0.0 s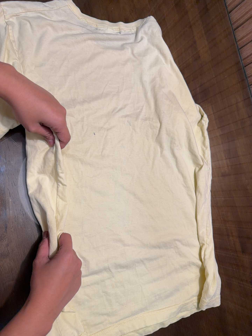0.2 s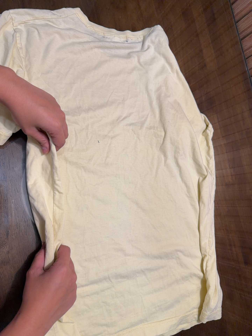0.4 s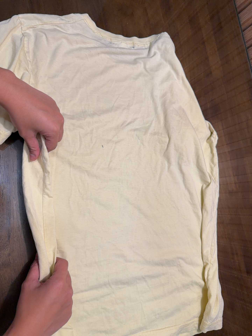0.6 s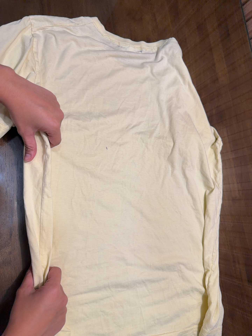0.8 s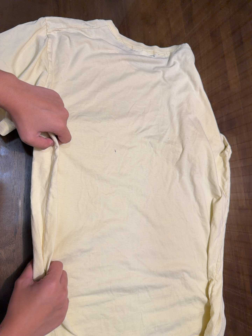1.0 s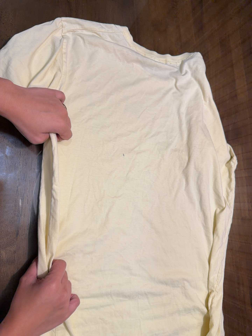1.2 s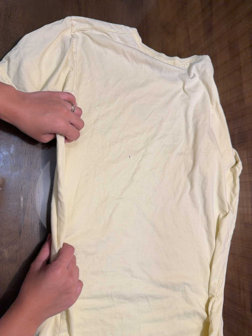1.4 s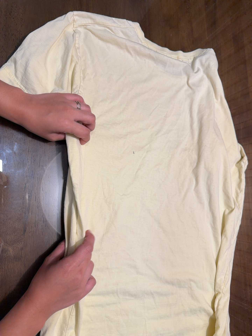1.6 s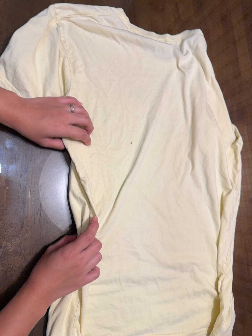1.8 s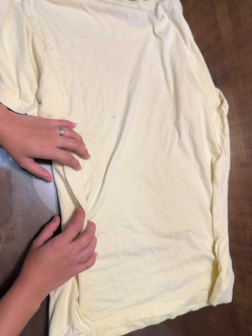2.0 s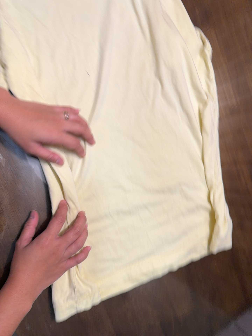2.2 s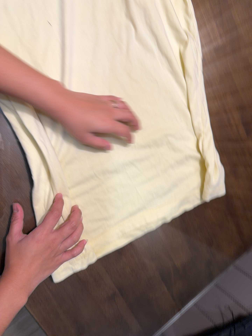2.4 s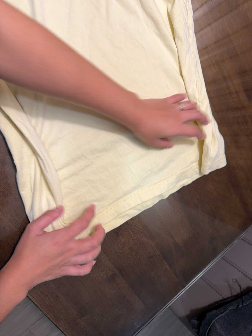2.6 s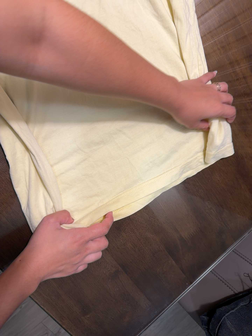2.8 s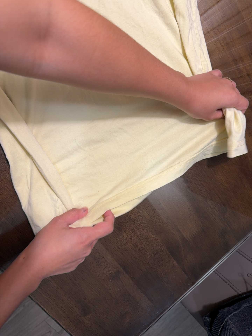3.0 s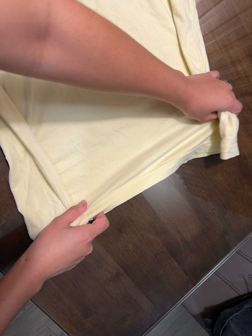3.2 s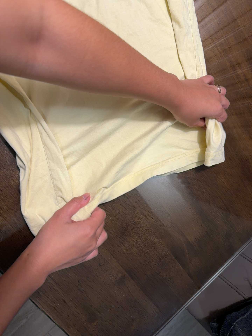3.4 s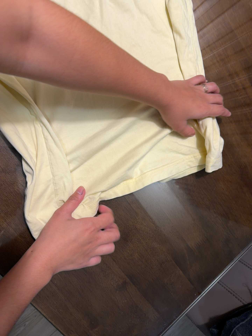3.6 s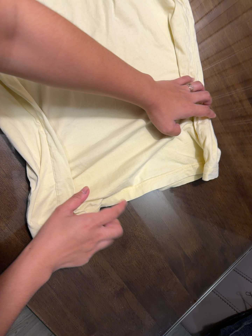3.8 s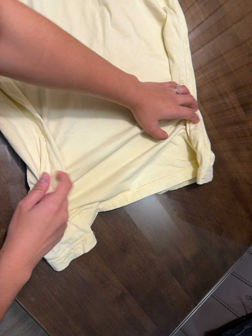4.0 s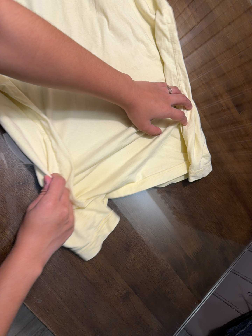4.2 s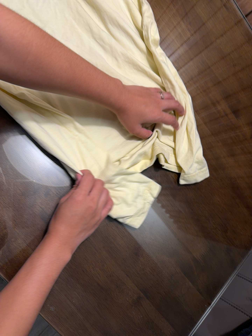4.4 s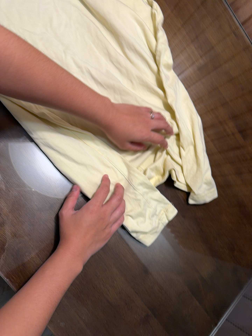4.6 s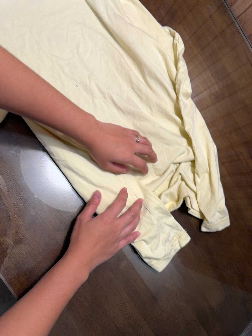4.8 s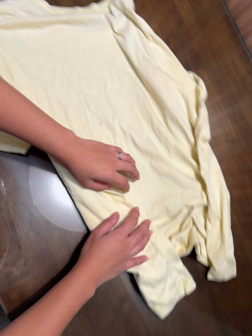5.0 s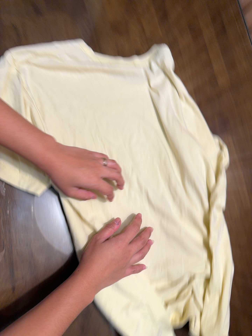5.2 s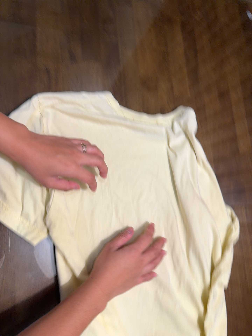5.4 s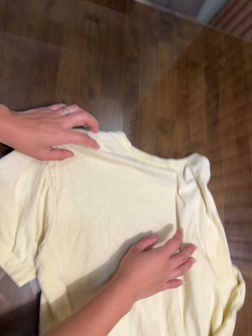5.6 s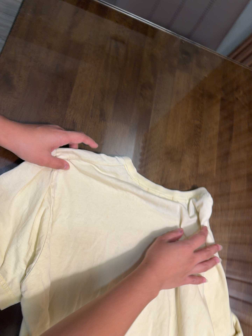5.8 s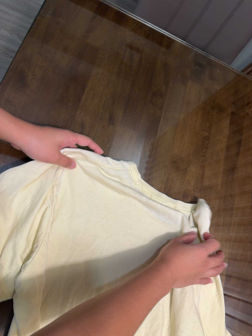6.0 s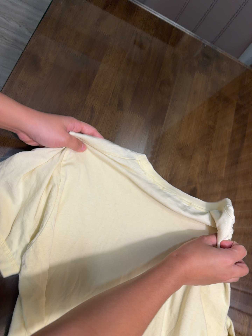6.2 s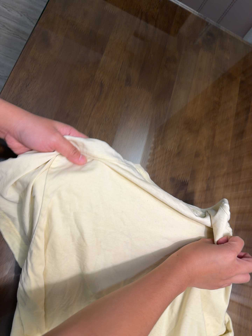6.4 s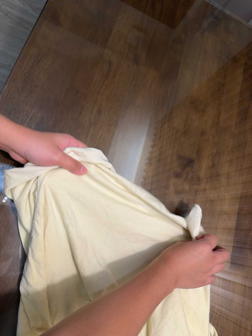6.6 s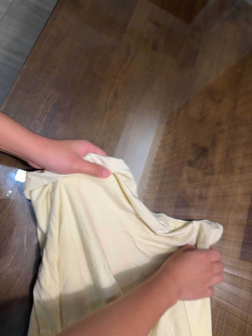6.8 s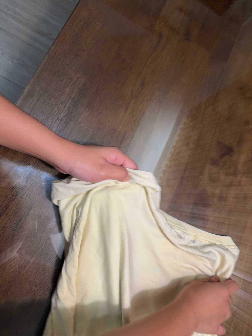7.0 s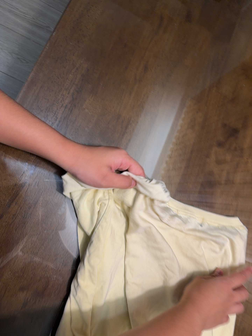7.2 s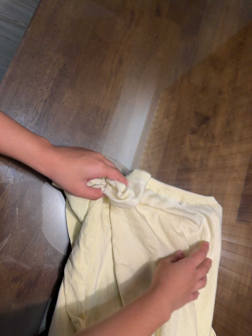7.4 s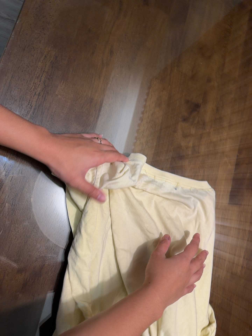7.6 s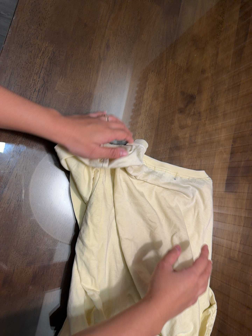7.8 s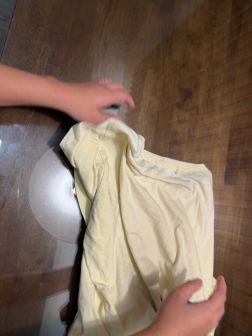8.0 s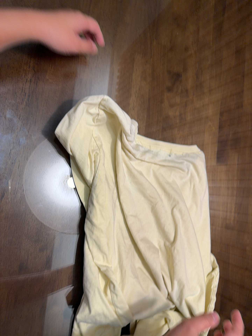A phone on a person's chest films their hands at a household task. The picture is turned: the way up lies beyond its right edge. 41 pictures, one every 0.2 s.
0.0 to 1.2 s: The camera rolls about its line of sight by about 10 degrees, and the scene rotates clockwise.
1.2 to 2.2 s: The camera travels to its right, toward the bottom of its view and forward, about 12 cm, so close, fixed things drift to the left. Its aim tips toward the bottom of its view by about 20 degrees, and the scene shifts upward. It rolls about its line of sight by about 25 degrees, and the scene rotates counterclockwise.
2.2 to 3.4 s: The camera shifts only a little, or ends up much as it began.
3.4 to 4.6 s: The camera travels to its left and backward, about 12 cm, so close, fixed things drift to the right. Its aim tips toward the top of its view by about 15 degrees, and the scene shifts downward.
4.6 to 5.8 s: The camera swings to its left by about 10 degrees, and the scene slides to the right. It travels toward the top of its view, about 24 cm, so close, fixed things drift downward. Its aim tips toward the top of its view by about 25 degrees, and the scene shifts downward. It rolls about its line of sight by about 45 degrees, and the scene rotates clockwise.
5.8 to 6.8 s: The camera travels toward the bottom of its view and to its left, about 16 cm, so close, fixed things drift upward. It rolls about its line of sight by about 10 degrees, and the scene rotates clockwise.
6.8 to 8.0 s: The camera pans to its right by about 10 degrees. It travels to its left and backward, about 10 cm. Its aim tips toward the bottom of its view by about 10 degrees, and the scene shifts upward. It rolls about its line of sight by about 15 degrees, and the scene rotates counterclockwise.
The film runs backward here.
